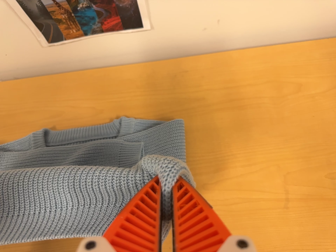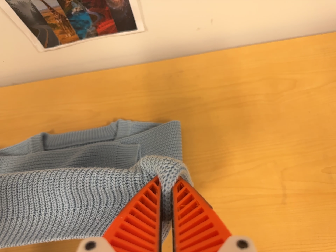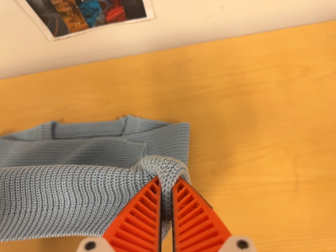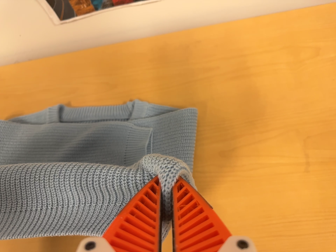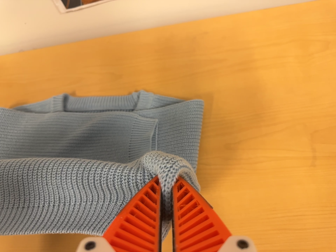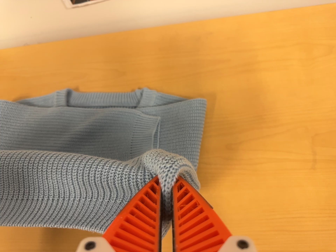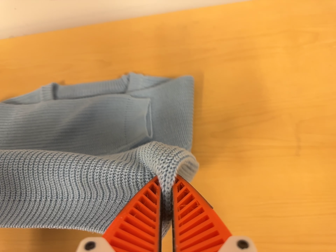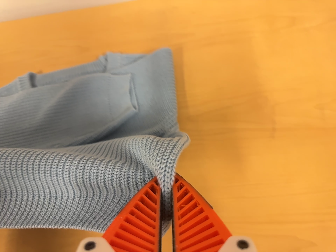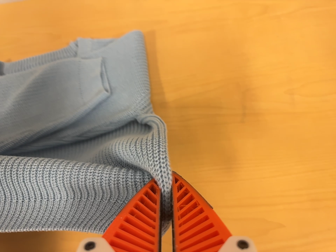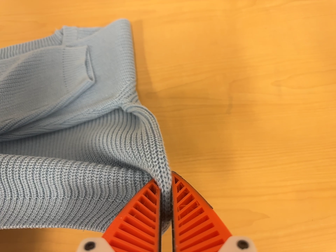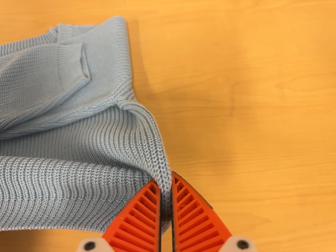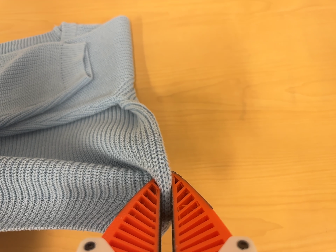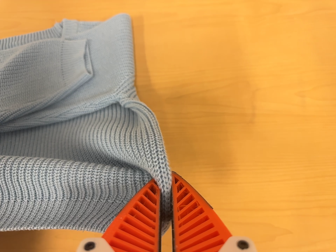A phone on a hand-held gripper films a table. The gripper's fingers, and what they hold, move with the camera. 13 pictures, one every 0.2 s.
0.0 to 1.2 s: The camera travels toward the bottom of its view, about 6 cm, so close, fixed things drift upward.
1.2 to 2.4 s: The camera travels to its right, about 12 cm, so close, fixed things drift to the left.
The film runs backward here.
